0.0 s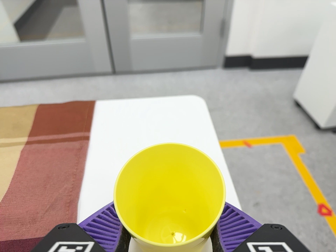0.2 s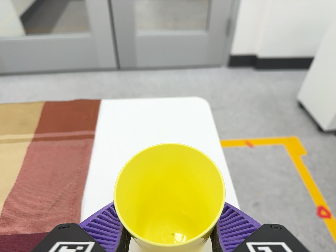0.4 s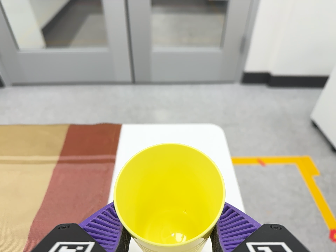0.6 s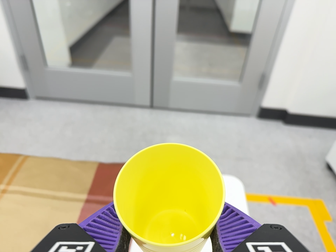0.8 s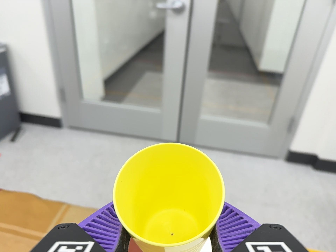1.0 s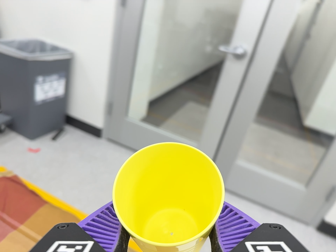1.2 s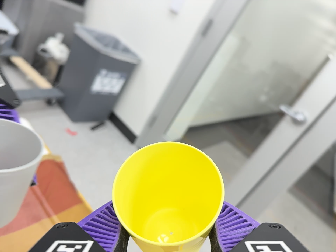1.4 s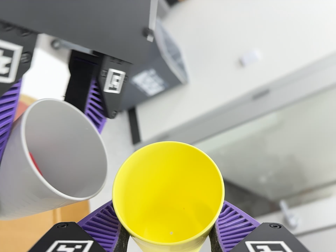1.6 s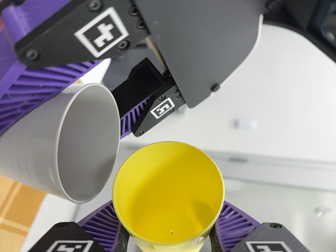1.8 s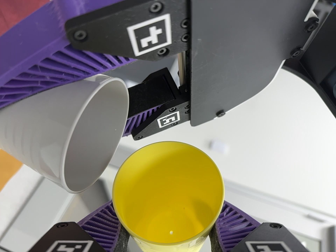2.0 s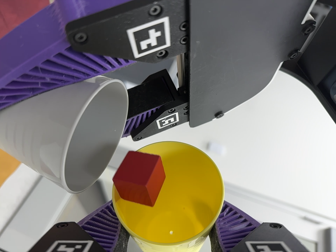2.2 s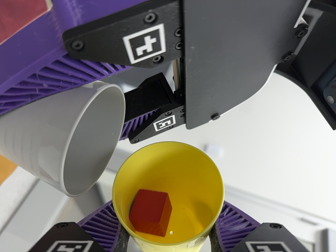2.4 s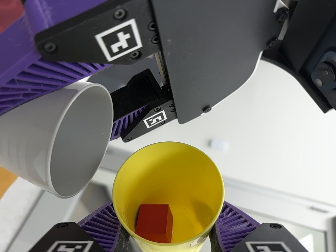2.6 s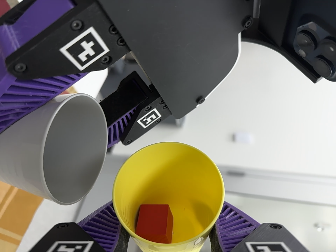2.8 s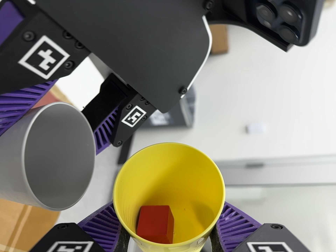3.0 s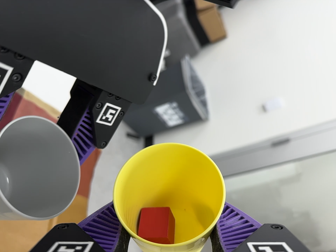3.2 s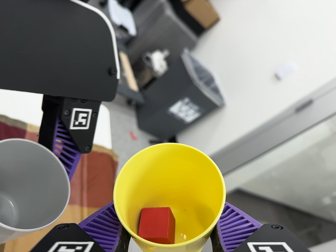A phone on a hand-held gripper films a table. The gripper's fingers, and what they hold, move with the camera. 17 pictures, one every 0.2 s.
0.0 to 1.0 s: The camera pans to its left by about 20 degrees. It travels toward the top of its view, to its left and backward, about 24 cm, so close, fixed things drift downward. Its aim tips toward the top of its view by about 20 degrees, and the scene shifts downward. It rolls about its line of sight by about 25 degrees, and the scene rotates clockwise.
1.0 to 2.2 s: The camera travels to its left, about 26 cm, so close, fixed things drift to the right. Its aim tips toward the top of its view by about 15 degrees, and the scene shifts downward. It rolls about its line of sight by about 100 degrees, and the scene rotates clockwise.
2.2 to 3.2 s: The camera pans to its left by about 20 degrees. It travels to its right, about 16 cm. It rolls about its line of sight by about 55 degrees, and the scene rotates counterclockwise.
The film runs backward here.
